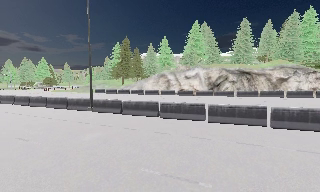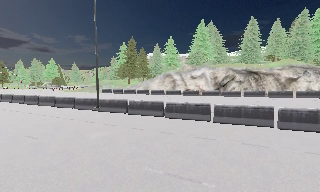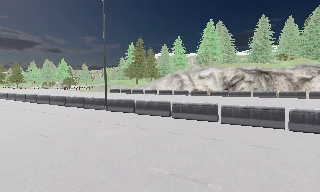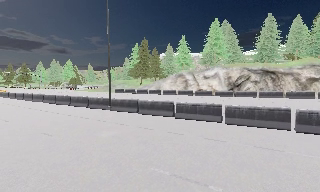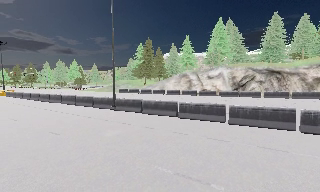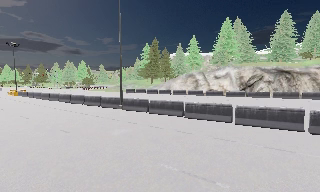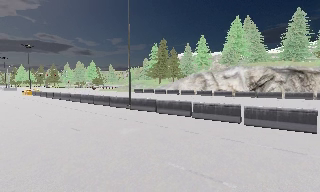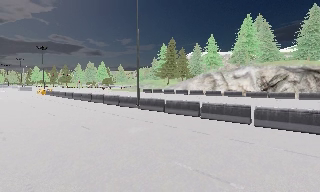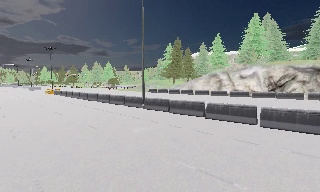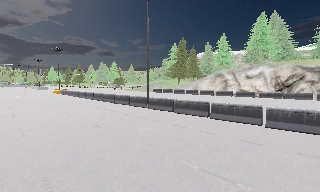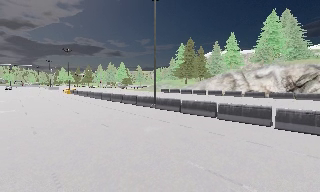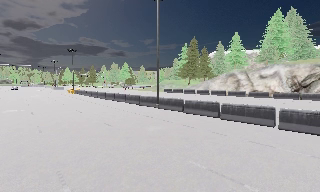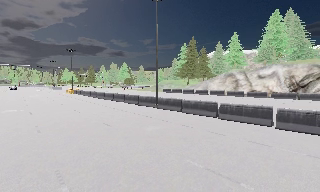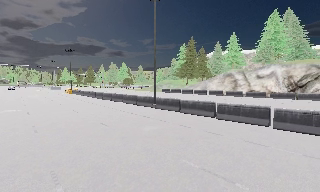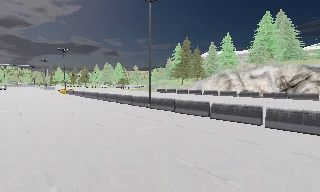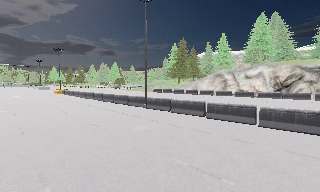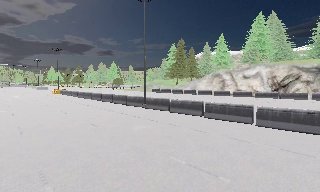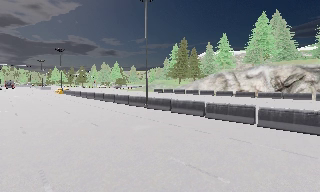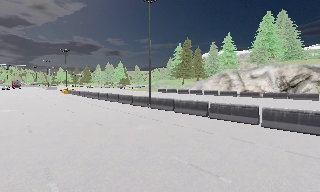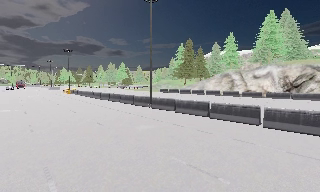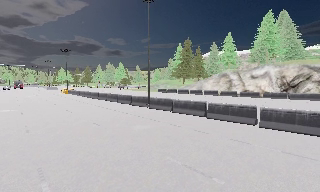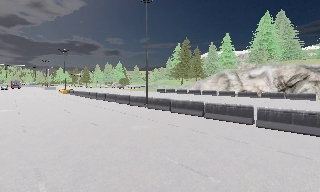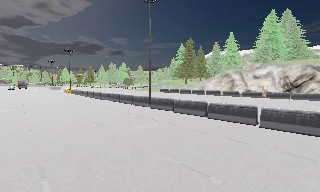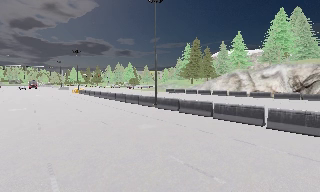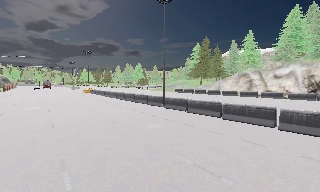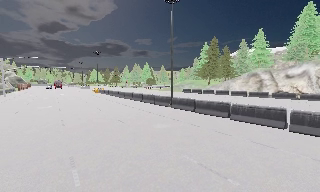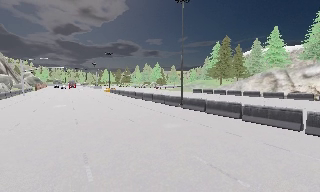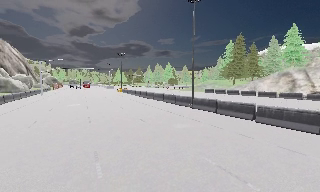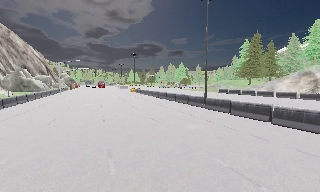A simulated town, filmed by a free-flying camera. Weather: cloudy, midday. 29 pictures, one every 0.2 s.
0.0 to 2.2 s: The camera swings to its left by about 25 degrees, and the scene slides to the right. It travels backward, about 1 m, so what stands in front gets smaller.
2.2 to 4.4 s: The camera travels to its right, about 1 m, so close, fixed things drift to the left.
4.4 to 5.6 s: The camera swings to its left by about 20 degrees, and the scene slides to the right.
The film runs forward here.
